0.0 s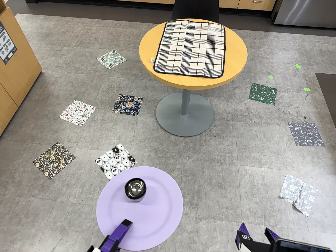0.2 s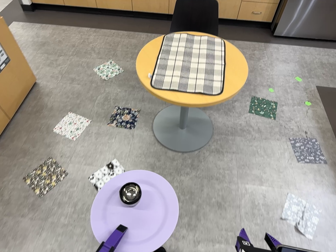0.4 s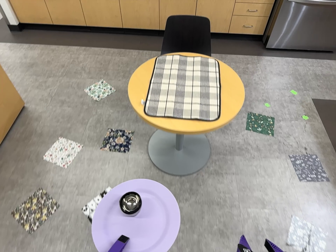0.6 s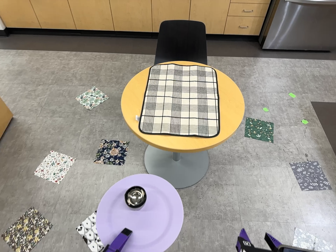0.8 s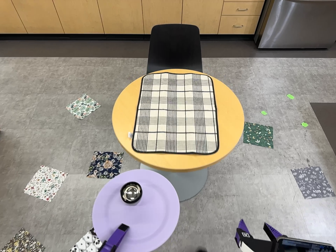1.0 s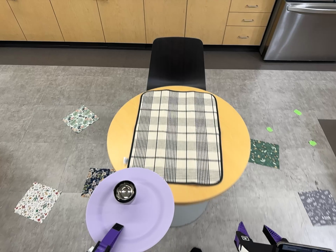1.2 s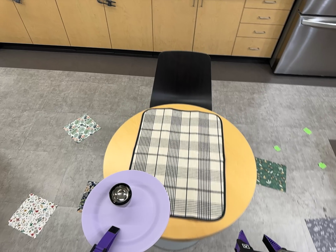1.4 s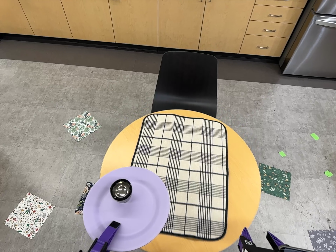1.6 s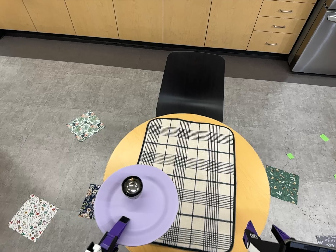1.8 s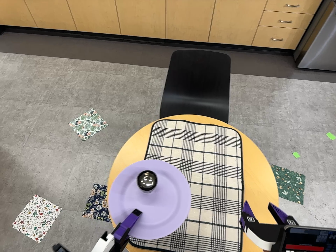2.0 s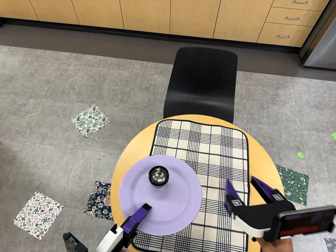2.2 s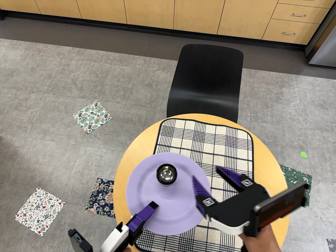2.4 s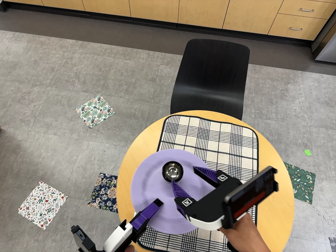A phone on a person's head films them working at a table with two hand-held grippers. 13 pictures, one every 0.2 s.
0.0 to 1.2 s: The camera travels toward the top of its view and forward, about 80 cm, so close, fixed things drift downward.
1.2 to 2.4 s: The camera travels toward the top of its view and forward, about 34 cm, so close, fixed things drift downward. Its aim tips toward the bottom of its view by about 10 degrees.
The film runs forward here.
